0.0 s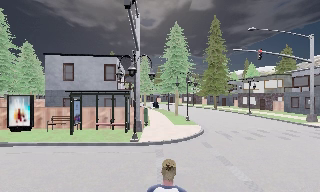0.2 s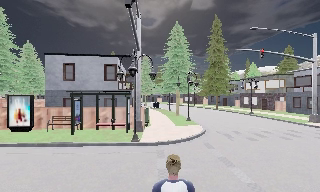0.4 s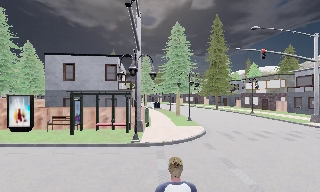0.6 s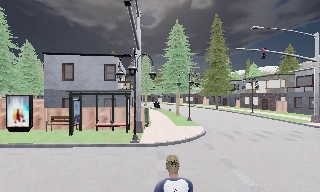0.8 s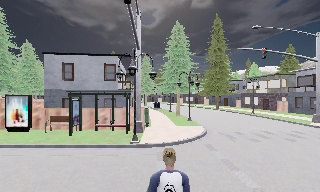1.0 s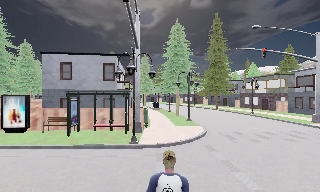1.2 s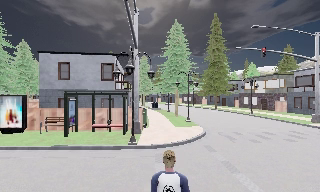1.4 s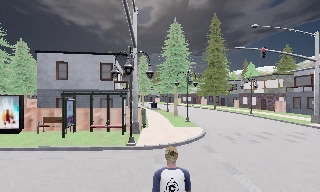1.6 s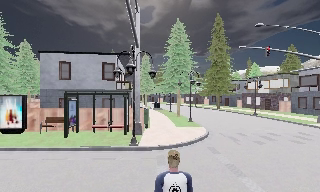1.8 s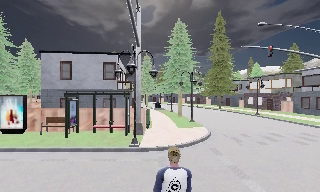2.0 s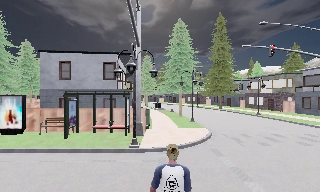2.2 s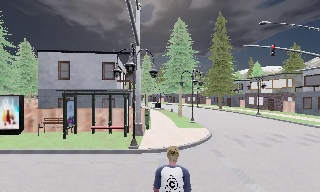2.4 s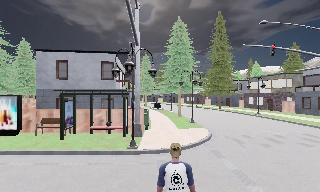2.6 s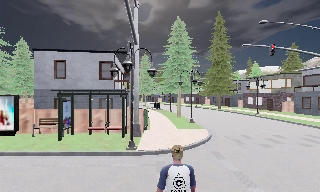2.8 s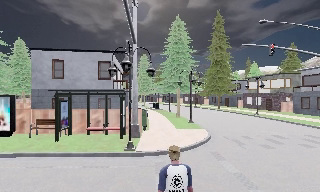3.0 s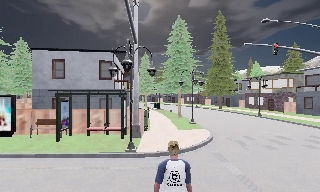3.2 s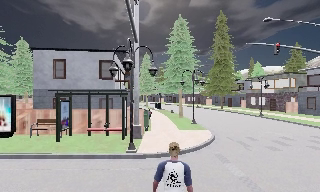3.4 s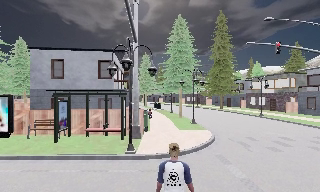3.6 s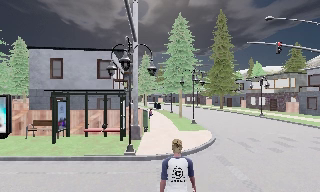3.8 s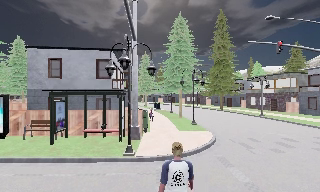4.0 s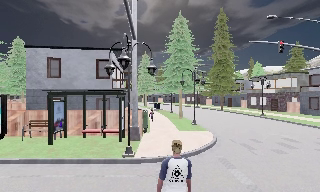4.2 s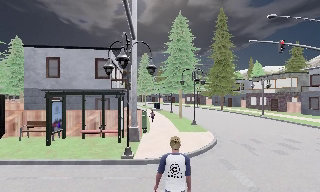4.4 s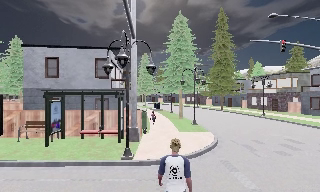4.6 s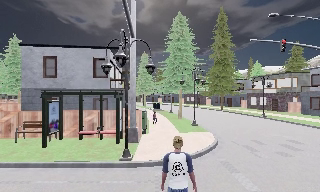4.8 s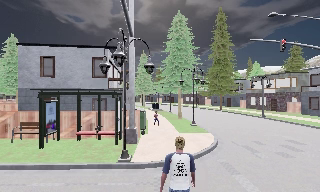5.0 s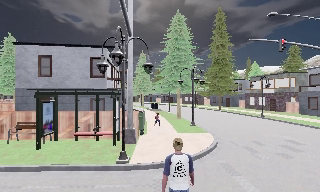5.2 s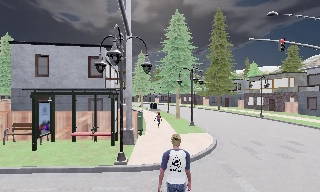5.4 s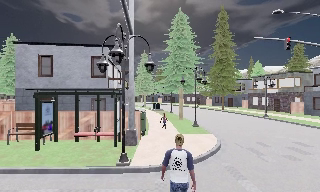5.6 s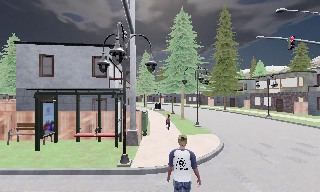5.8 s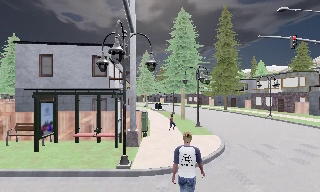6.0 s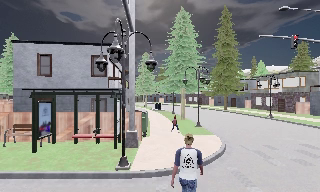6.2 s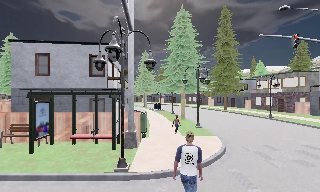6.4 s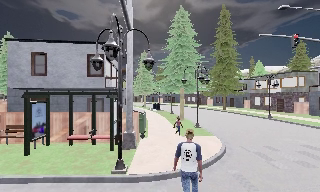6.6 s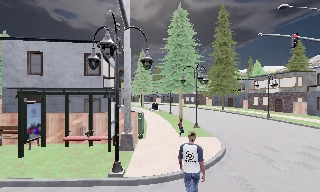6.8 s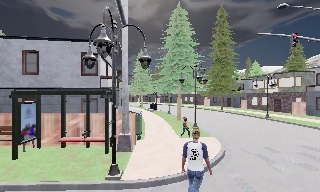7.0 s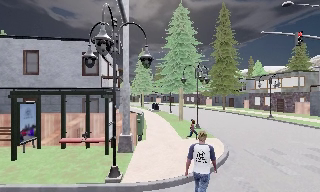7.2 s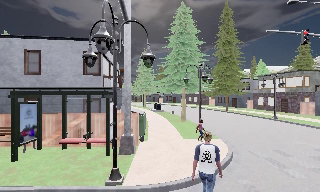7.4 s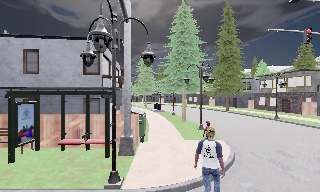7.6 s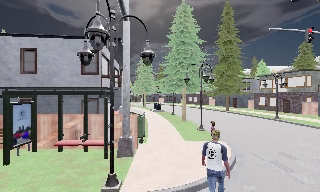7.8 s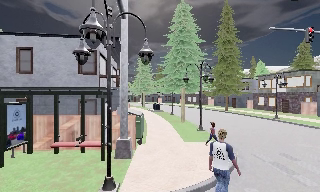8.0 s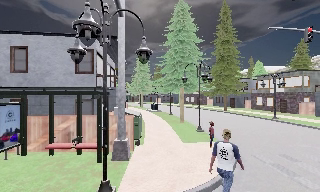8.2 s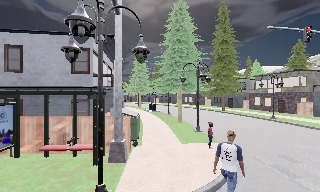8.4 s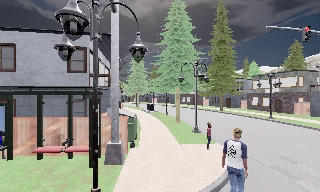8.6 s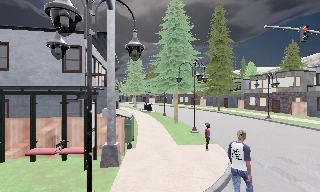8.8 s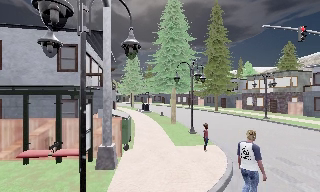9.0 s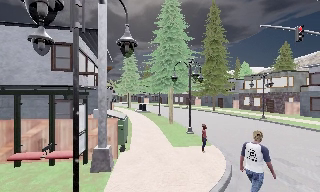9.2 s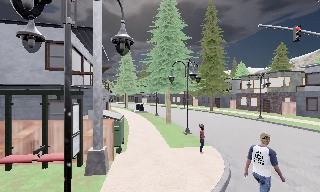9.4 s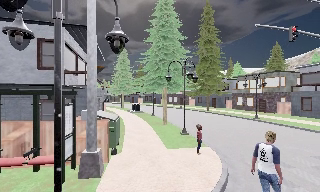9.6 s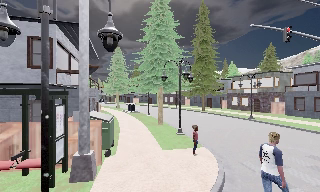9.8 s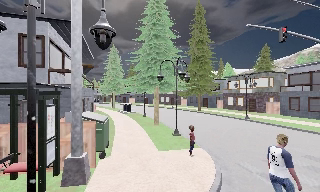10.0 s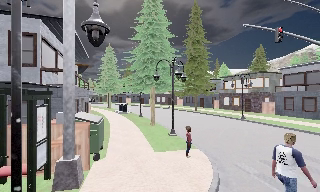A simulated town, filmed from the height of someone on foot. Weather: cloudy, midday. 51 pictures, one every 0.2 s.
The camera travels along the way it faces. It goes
forward.
0.0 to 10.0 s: The camera pans to its right, which is clockwise from overhead, by about 10 degrees. It travels forward, about 6 m, so what stands in front looms larger.
The film runs forward here.
